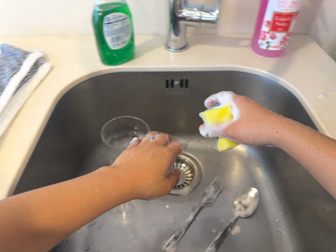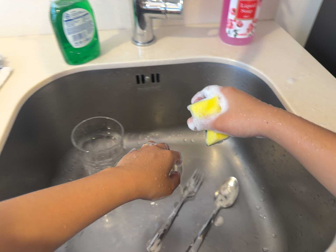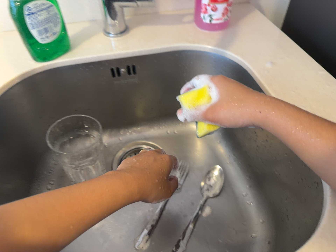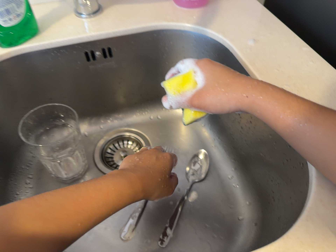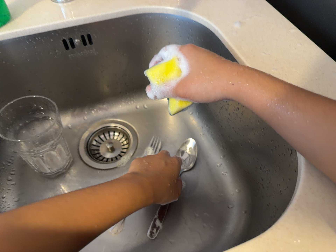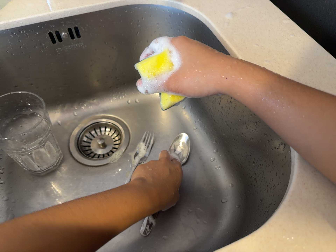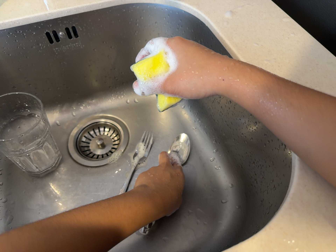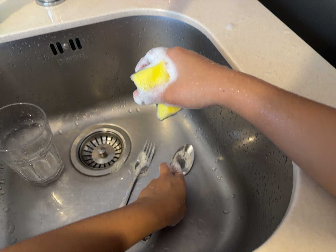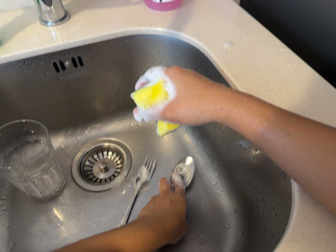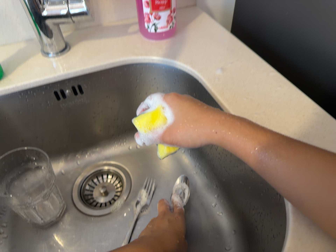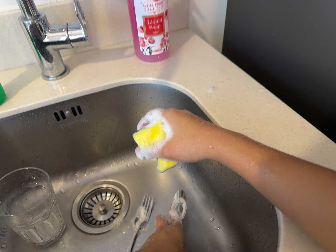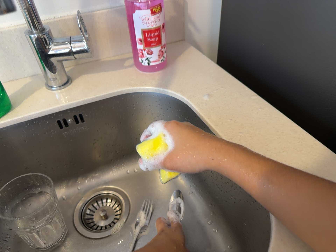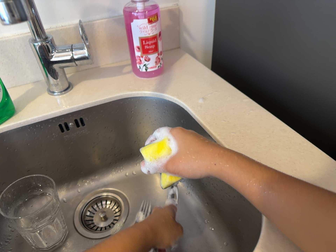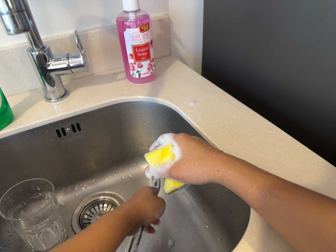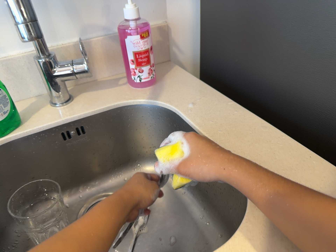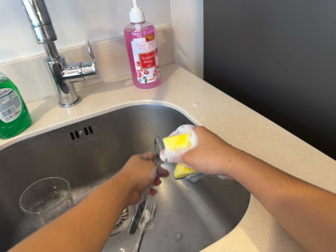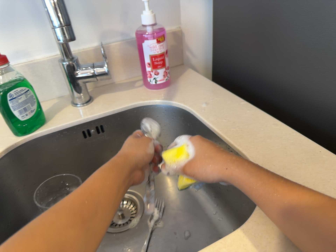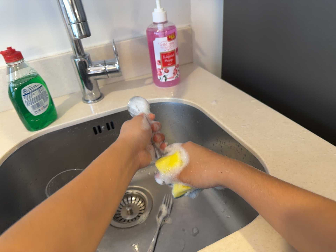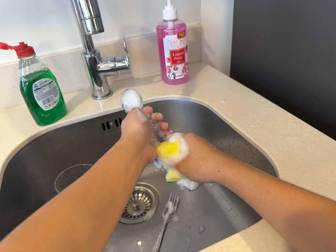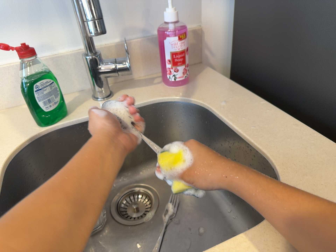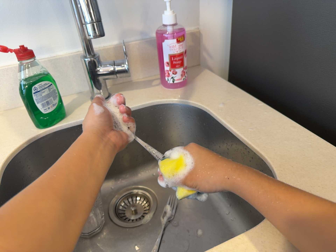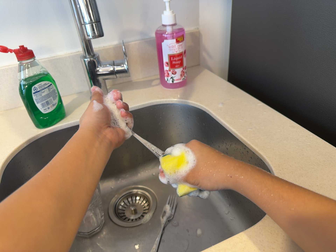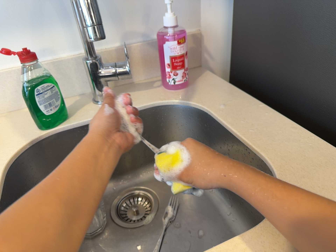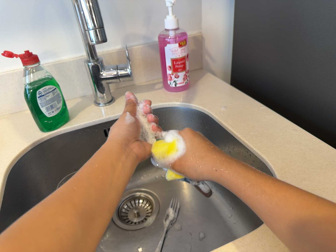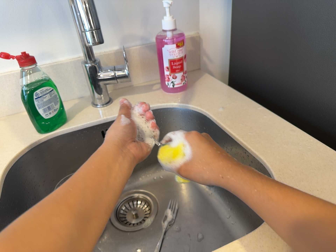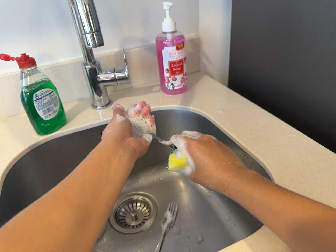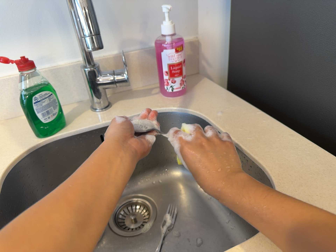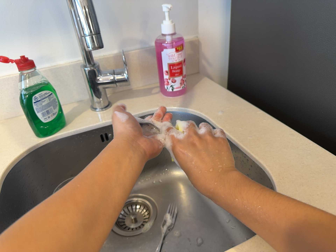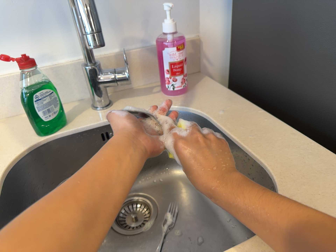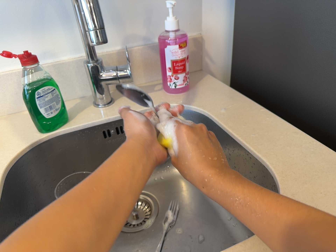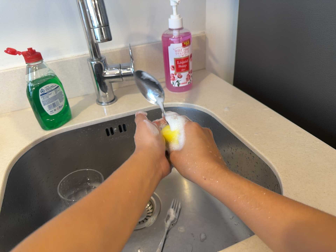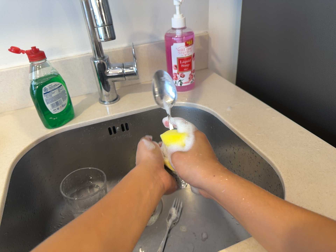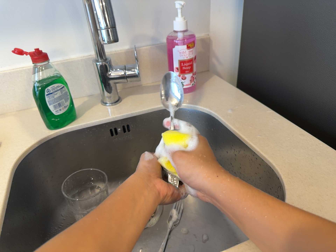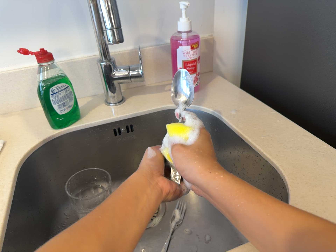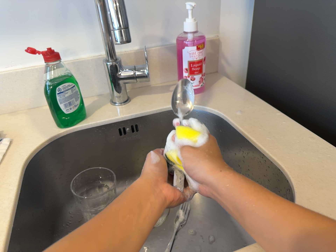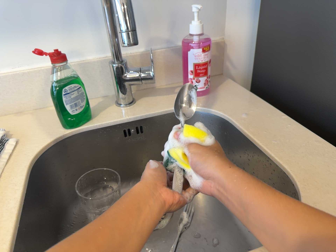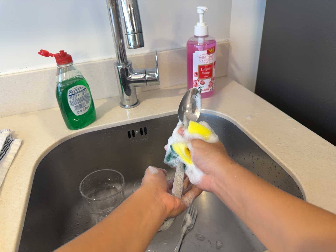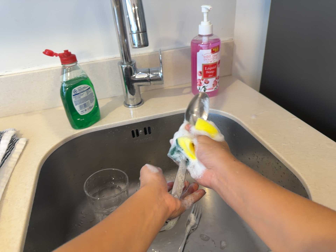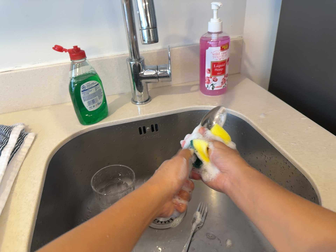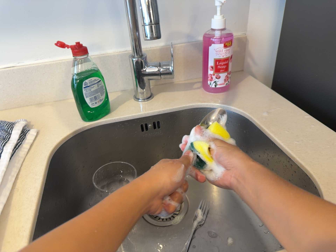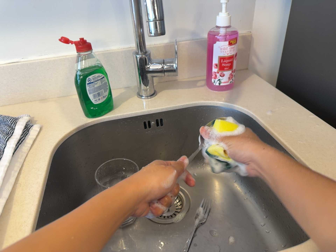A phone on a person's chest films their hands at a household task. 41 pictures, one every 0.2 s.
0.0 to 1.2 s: The camera swings to its right by about 15 degrees, and the scene slides to the left. It travels forward, about 9 cm, so what stands in front looms larger. Its aim tips toward the bottom of its view by about 10 degrees, and the scene shifts upward. It rolls about its line of sight by about 15 degrees, and the scene rotates counterclockwise.
1.2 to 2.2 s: The camera travels backward, about 6 cm, so what stands in front gets smaller. Its aim tips toward the top of its view by about 15 degrees, and the scene shifts downward.
2.2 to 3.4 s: The camera travels backward and toward the bottom of its view, about 12 cm, so what stands in front gets smaller.
3.4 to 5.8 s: The camera shifts only a little, or ends up much as it began.
5.8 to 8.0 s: The camera shifts only a little, or ends up much as it began.
The film runs backward here.
